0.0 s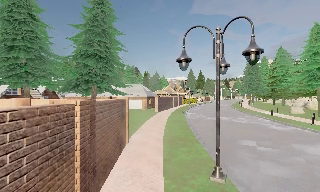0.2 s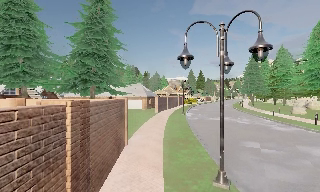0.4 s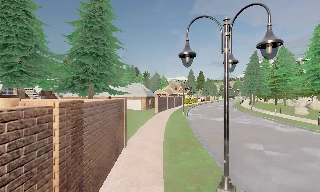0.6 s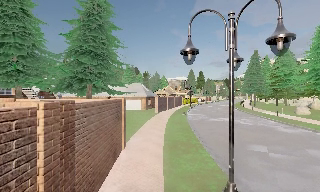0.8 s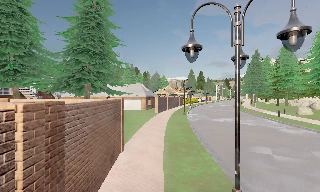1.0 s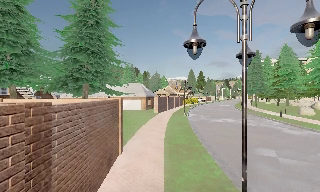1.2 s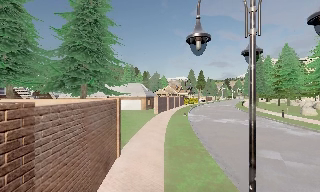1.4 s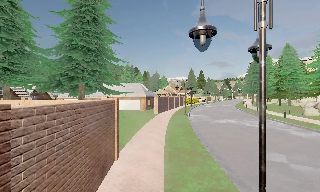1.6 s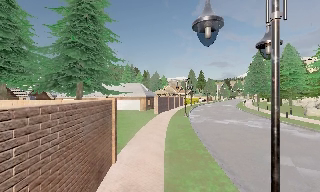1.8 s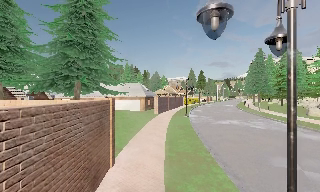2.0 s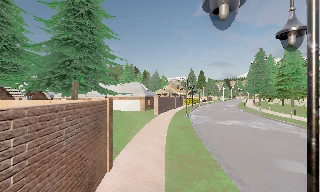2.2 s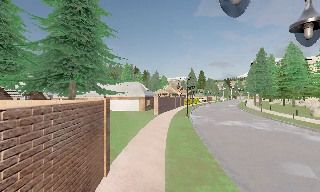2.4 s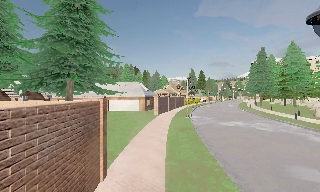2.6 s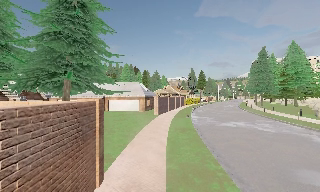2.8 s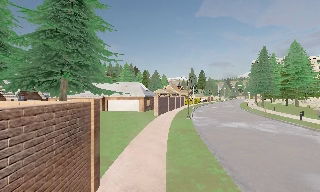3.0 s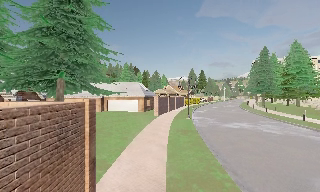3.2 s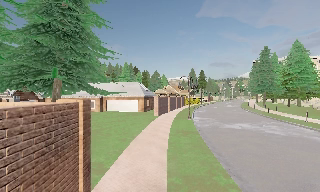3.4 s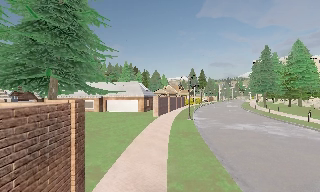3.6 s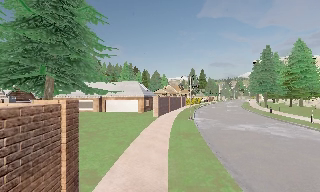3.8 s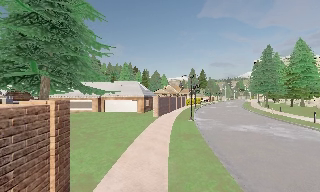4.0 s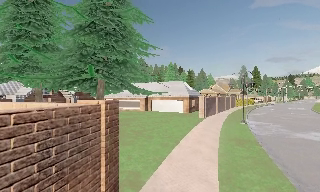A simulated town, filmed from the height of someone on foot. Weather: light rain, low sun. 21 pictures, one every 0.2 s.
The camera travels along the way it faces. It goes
forward.
0.0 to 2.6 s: The camera travels forward, about 4 m, so what stands in front looms larger.
2.6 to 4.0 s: The scene slides to the right, as the camera pans about 15 degrees to its left. It travels forward, about 2 m, so what stands in front looms larger.
The film runs forward here.
